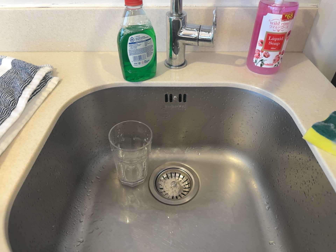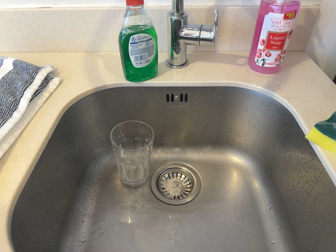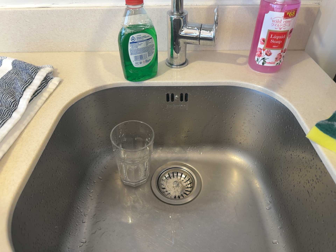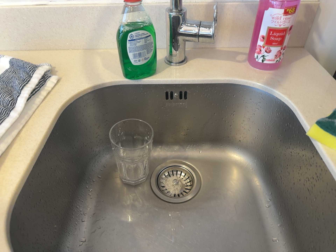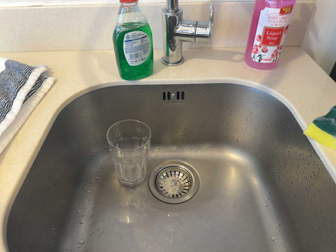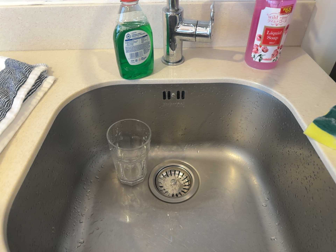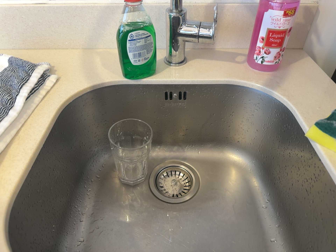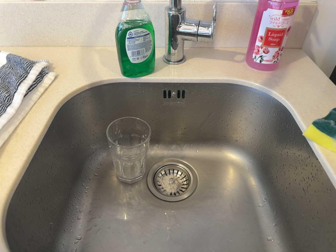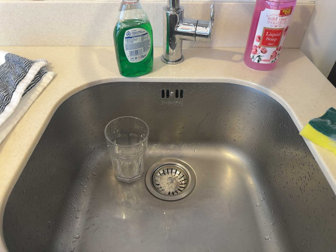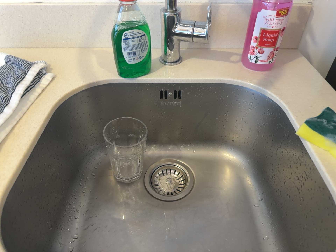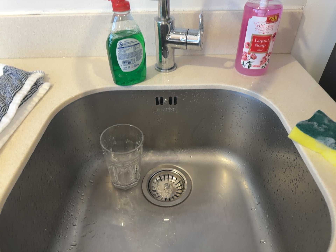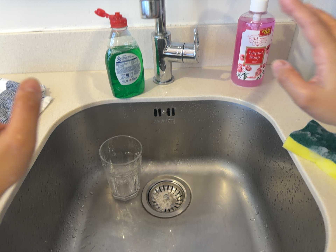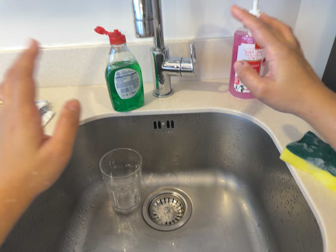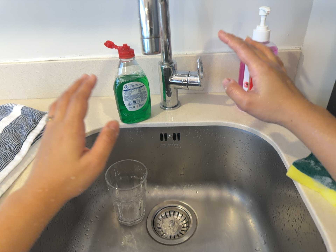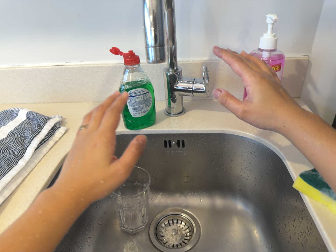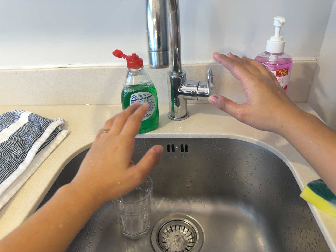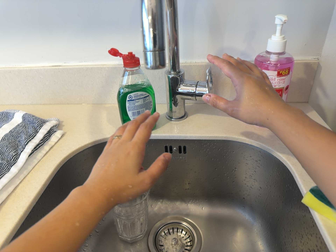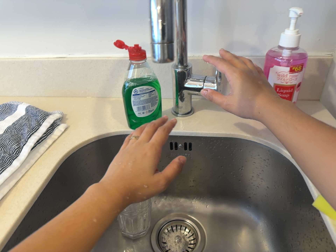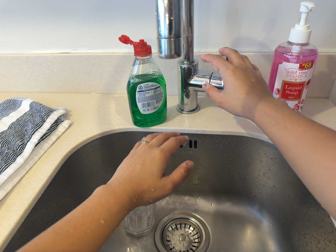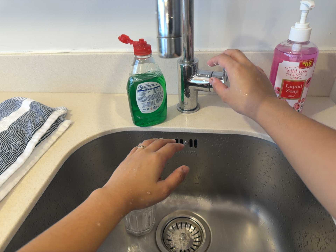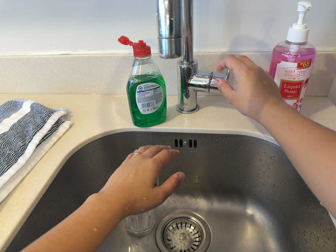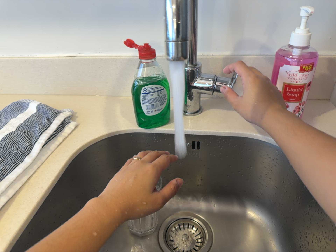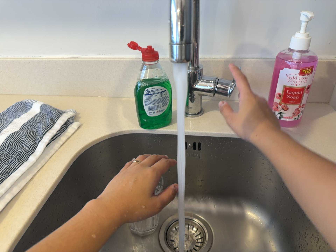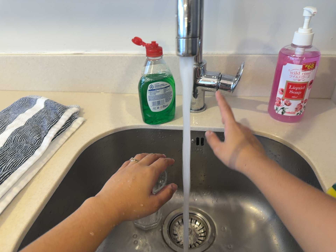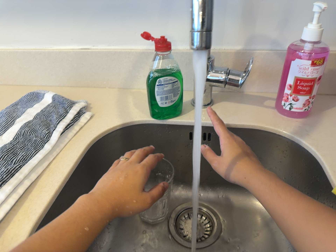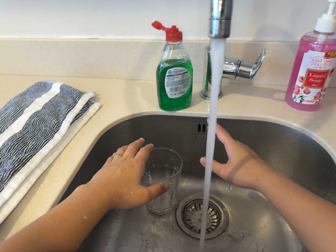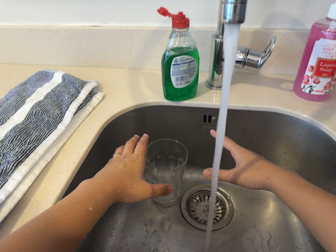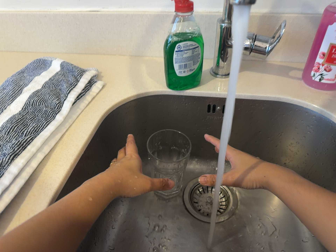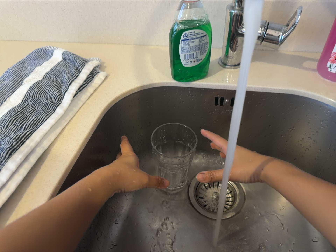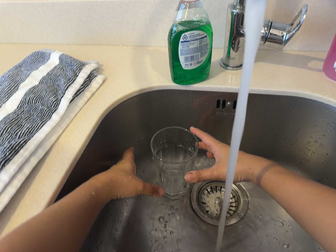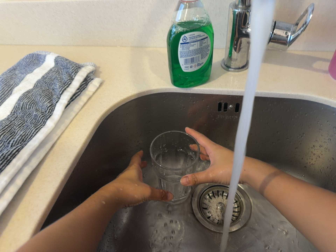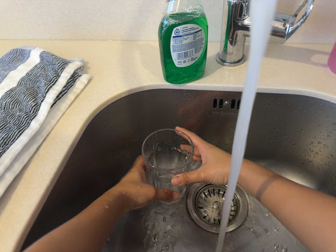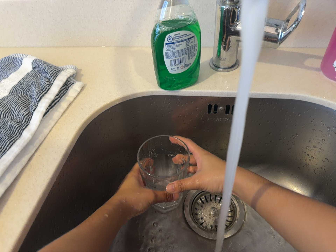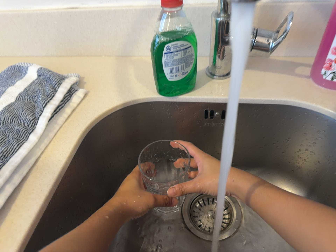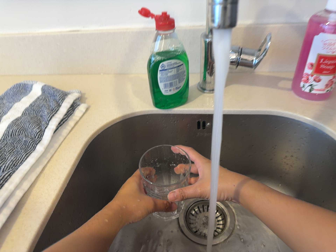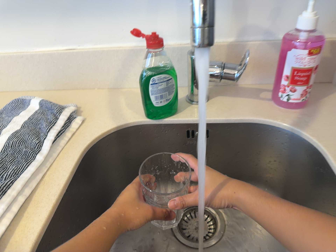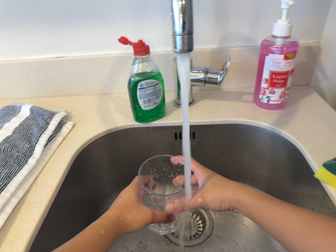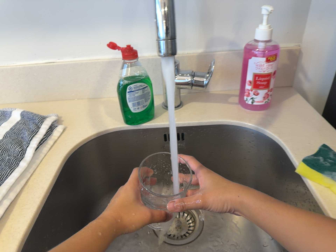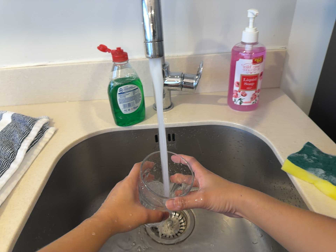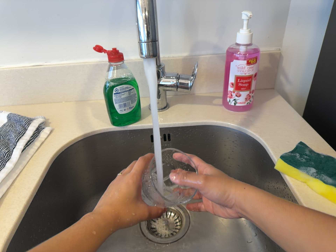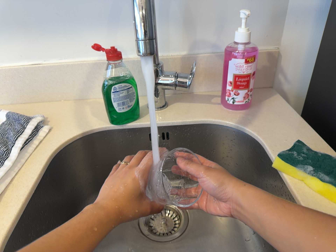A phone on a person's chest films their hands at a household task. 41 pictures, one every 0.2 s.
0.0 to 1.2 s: The camera keeps its place and its aim.
1.2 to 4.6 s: The camera shifts only a little, or ends up much as it began.
4.6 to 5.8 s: The camera travels forward, about 7 cm, so what stands in front looms larger. Its aim tips toward the bottom of its view by about 10 degrees, and the scene shifts upward.
5.8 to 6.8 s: The camera shifts only a little, or ends up much as it began.
6.8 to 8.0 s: The camera travels backward, about 10 cm, so what stands in front gets smaller.
The film runs forward here.
